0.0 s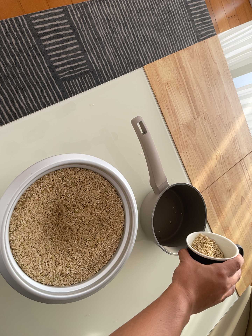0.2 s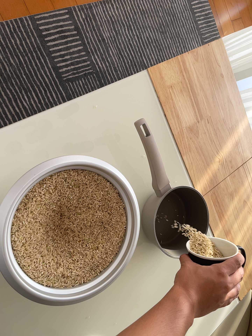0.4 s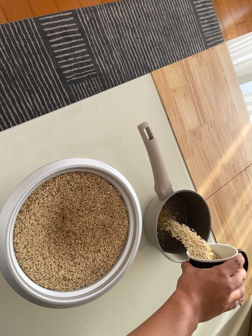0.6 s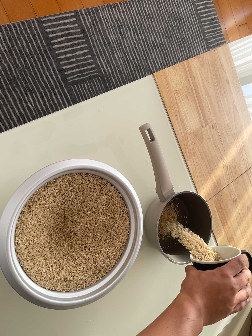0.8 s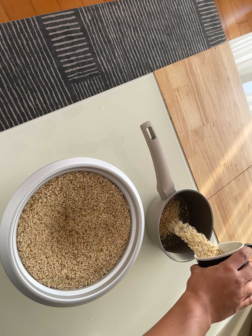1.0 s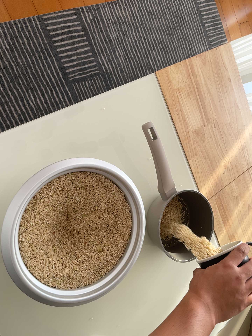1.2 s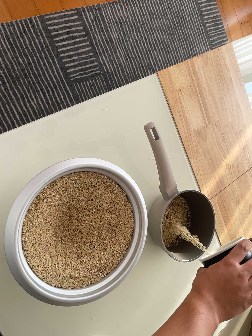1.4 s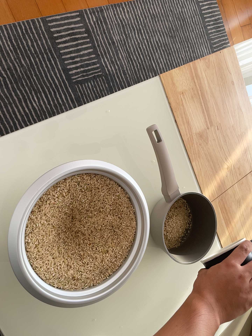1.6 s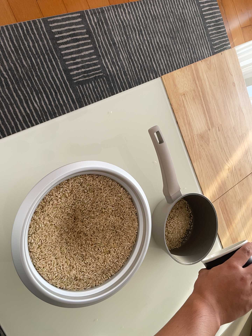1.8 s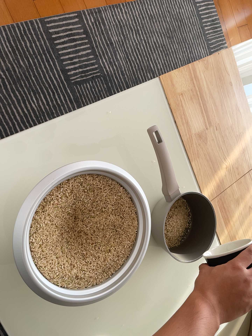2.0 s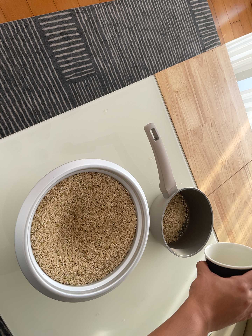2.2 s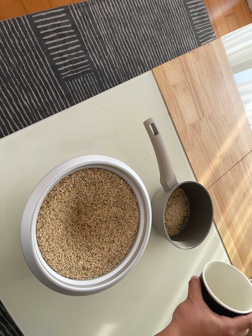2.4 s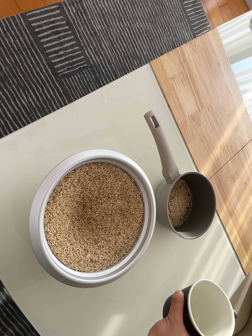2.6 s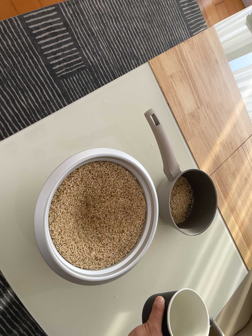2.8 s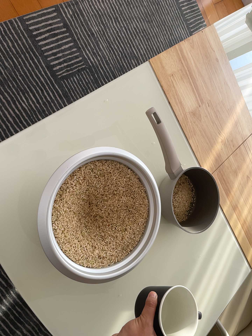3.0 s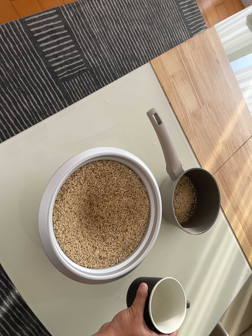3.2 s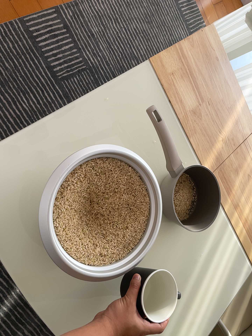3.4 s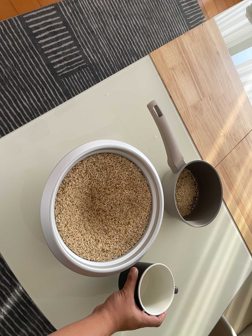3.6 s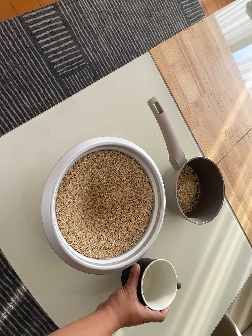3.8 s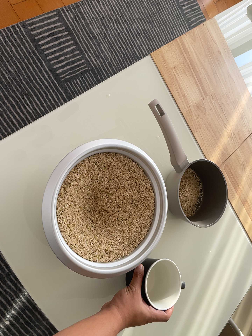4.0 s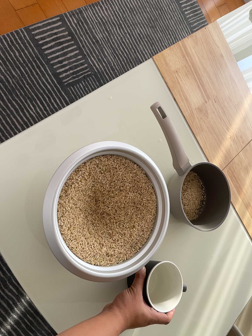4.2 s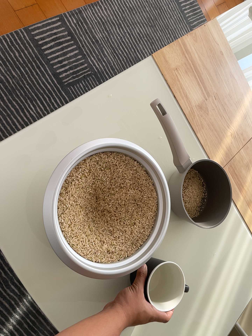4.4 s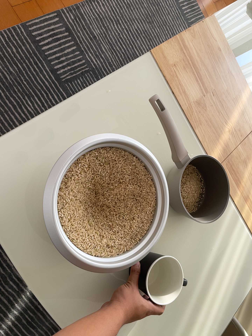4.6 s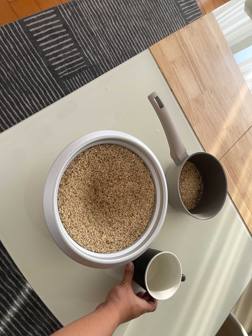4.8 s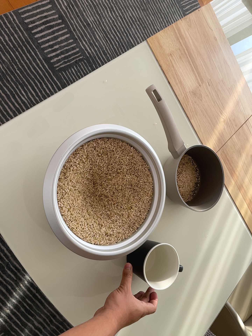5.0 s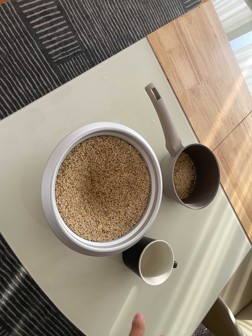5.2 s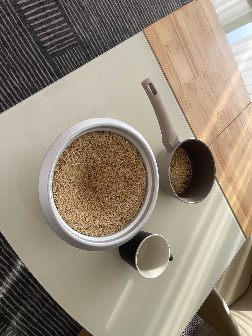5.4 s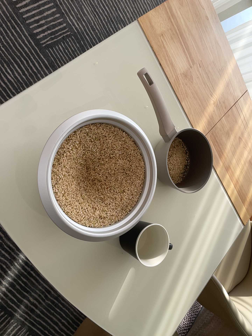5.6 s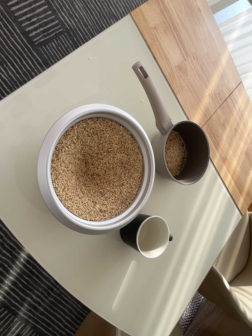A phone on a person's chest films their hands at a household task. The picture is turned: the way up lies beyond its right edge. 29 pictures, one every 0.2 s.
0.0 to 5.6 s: The camera travels to its left and backward, about 9 cm. Its aim tips toward the bottom of its view by about 10 degrees, and the scene shifts upward. It rolls about its line of sight by about 10 degrees, and the scene rotates counterclockwise.
The film runs forward here.
